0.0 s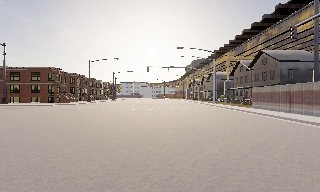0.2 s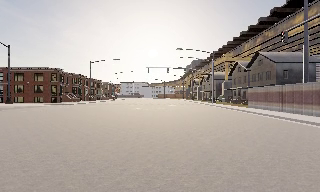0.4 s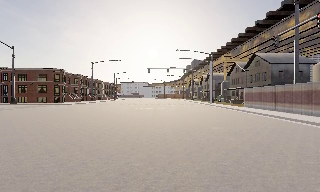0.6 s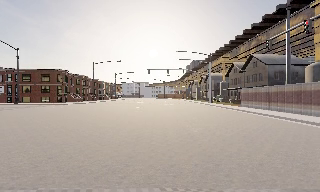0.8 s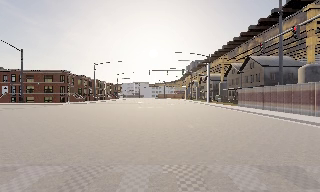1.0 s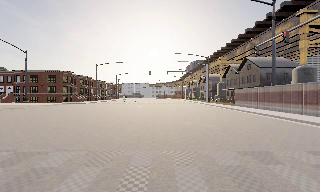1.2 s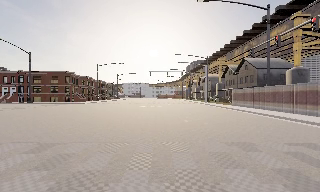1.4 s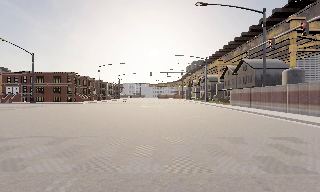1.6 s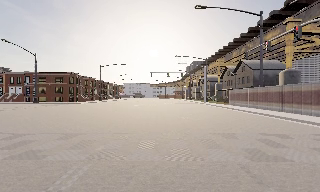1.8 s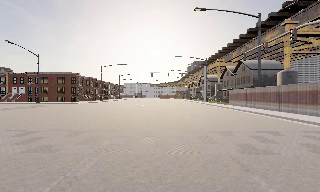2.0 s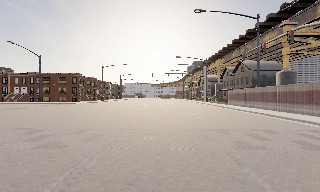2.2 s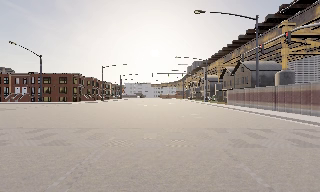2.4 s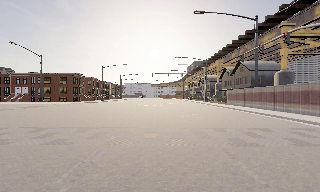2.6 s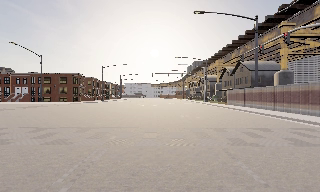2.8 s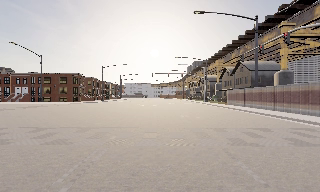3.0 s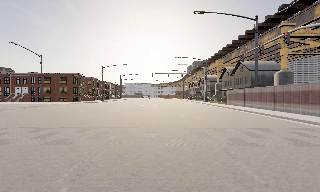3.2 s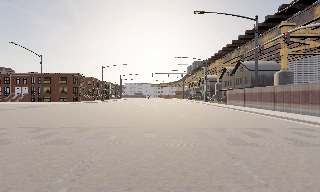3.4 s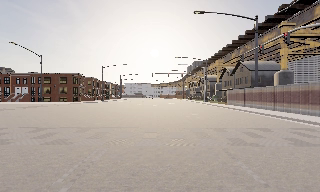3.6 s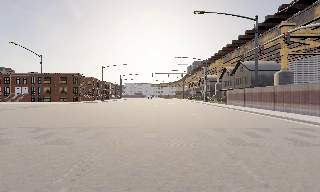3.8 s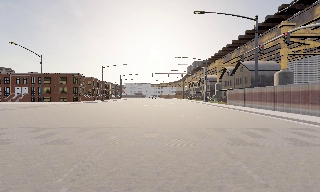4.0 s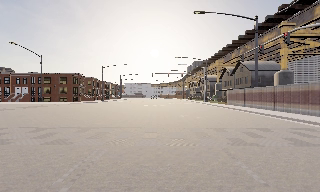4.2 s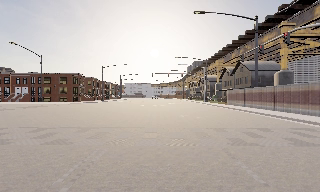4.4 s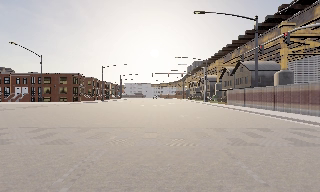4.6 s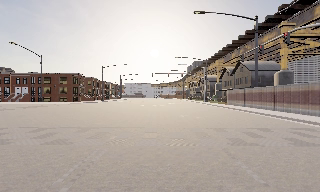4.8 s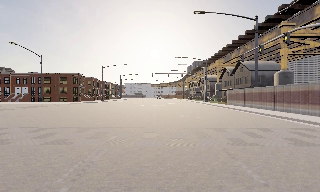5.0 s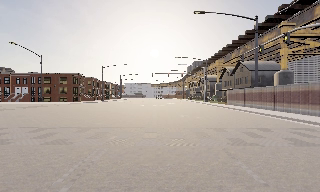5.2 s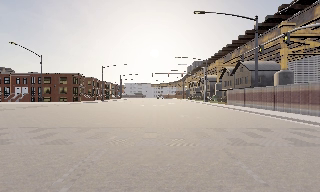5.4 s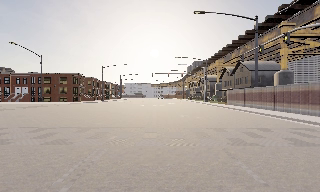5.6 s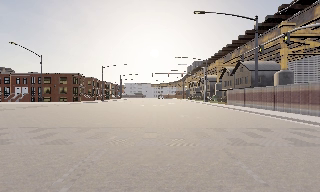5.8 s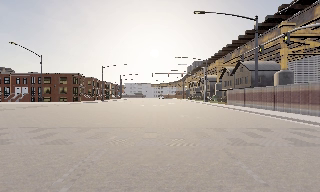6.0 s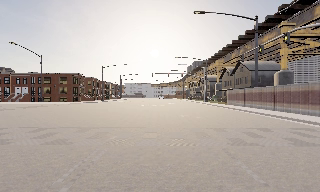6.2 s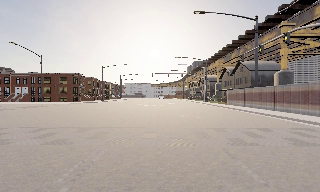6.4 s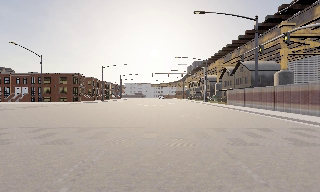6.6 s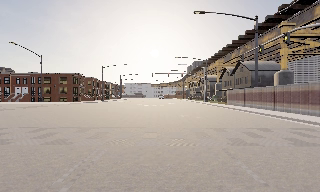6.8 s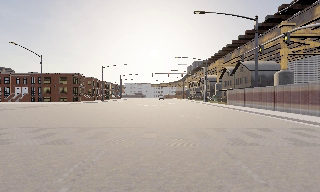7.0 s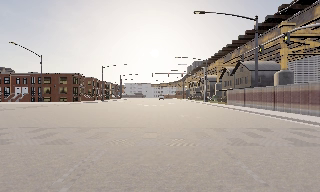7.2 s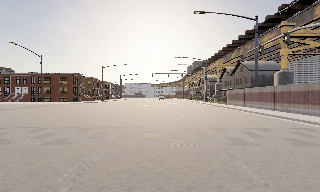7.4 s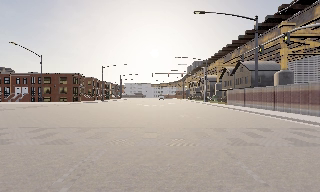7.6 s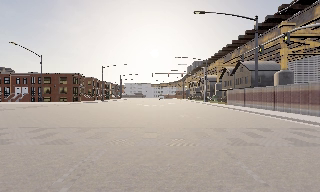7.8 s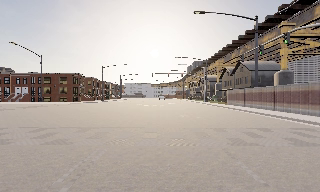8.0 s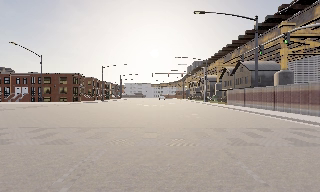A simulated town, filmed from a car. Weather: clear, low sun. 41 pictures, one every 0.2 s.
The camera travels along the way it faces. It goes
backward.
0.0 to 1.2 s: The camera travels backward, about 5 m, so what stands in front gets smaller.
1.2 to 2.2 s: The camera travels backward, about 2.5 m, so what stands in front gets smaller. It loses speed.
2.2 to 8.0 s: The camera keeps its place and its aim.
The film runs backward here.
